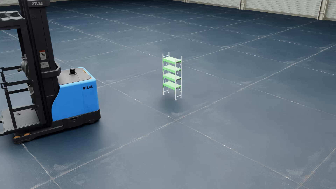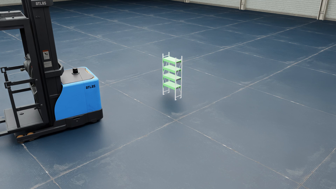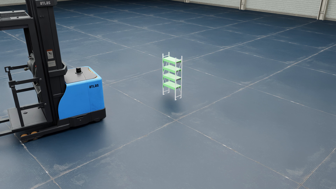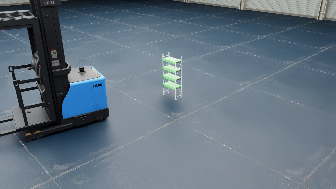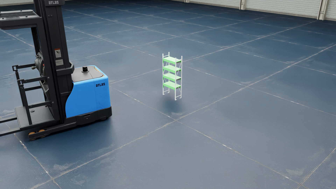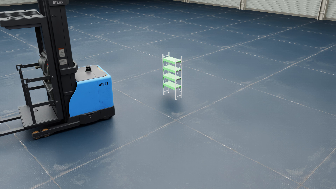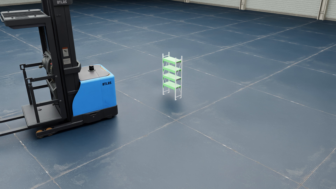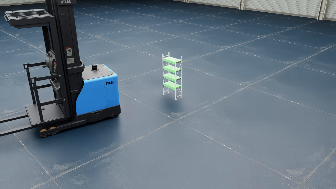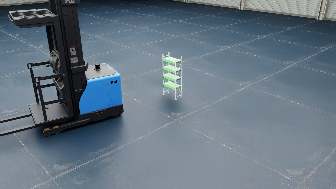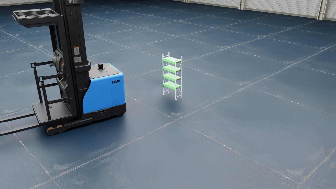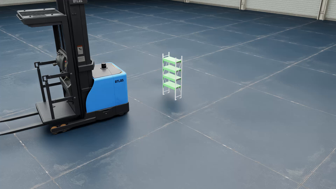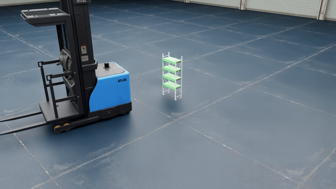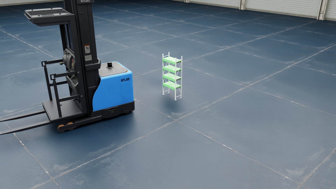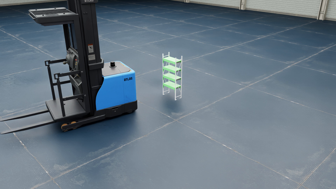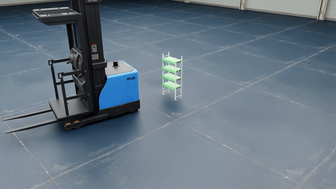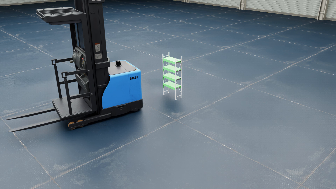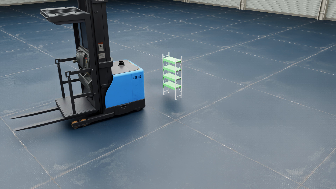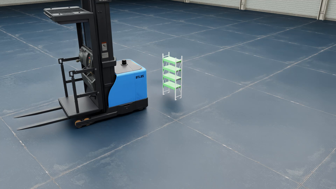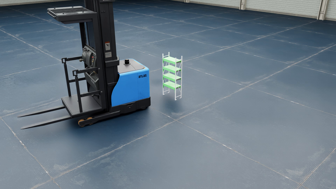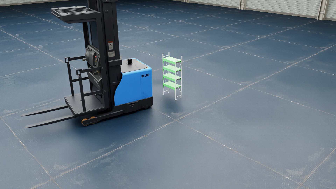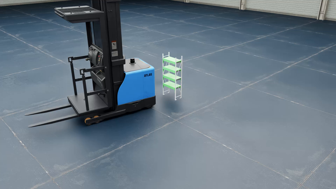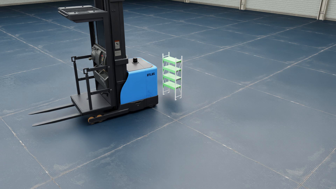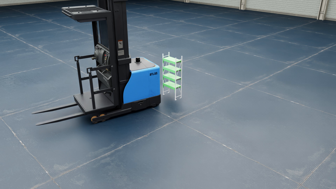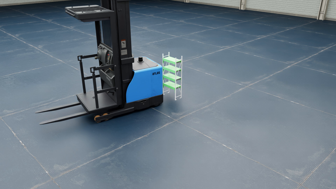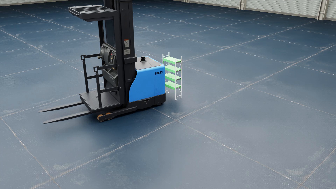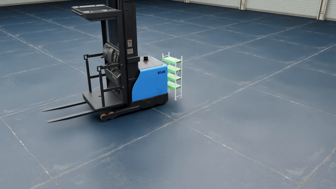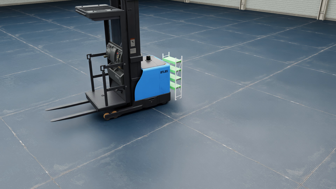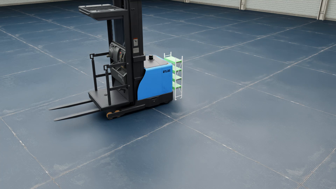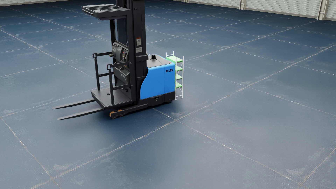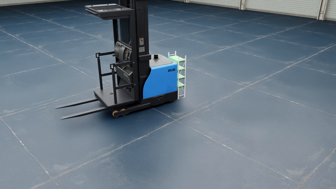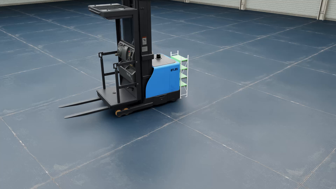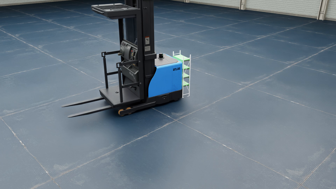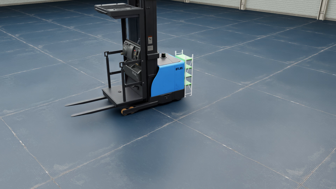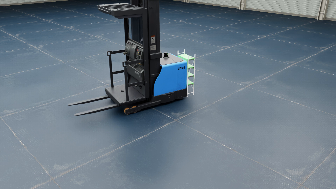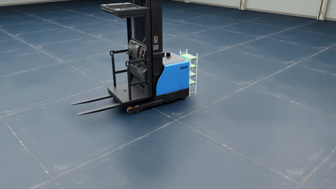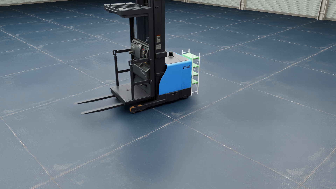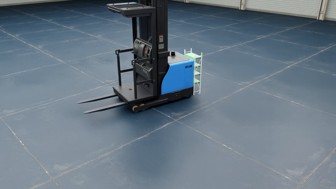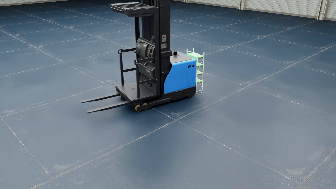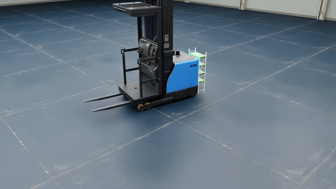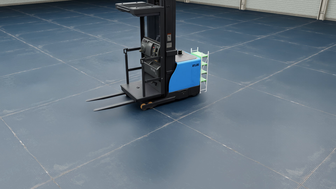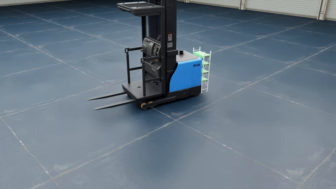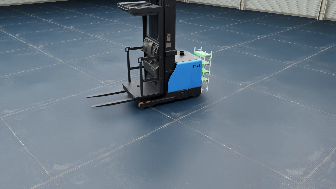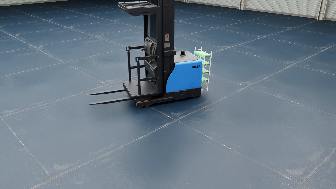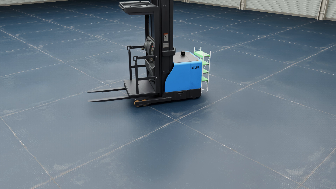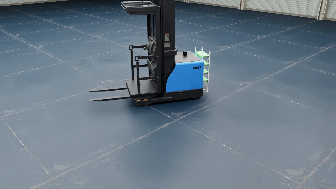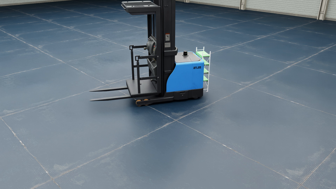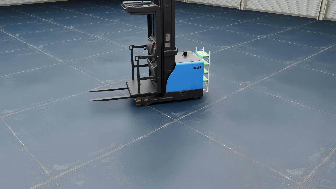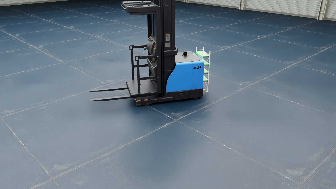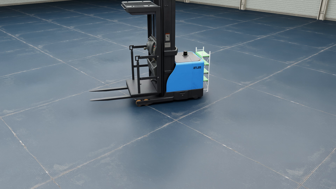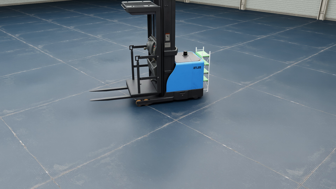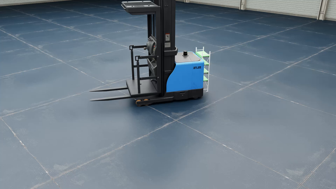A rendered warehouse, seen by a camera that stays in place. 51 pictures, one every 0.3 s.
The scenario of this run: A forklift runs into an object in its way.
